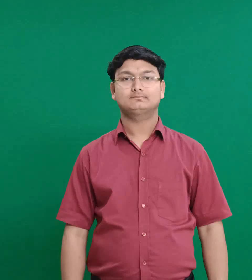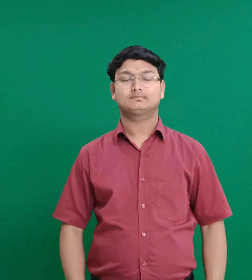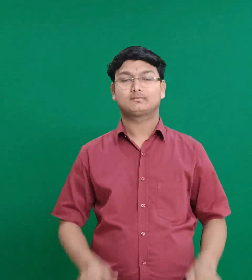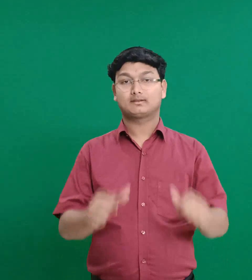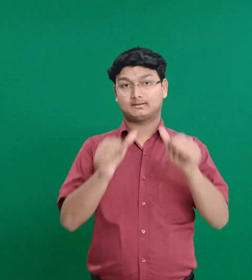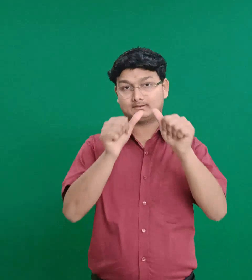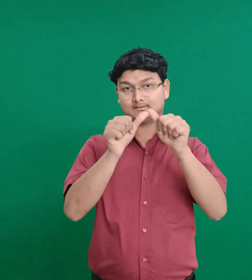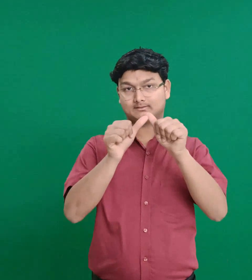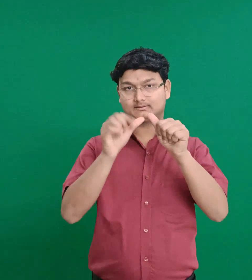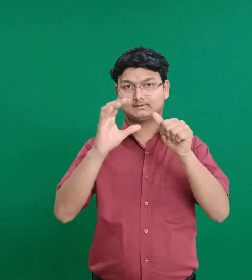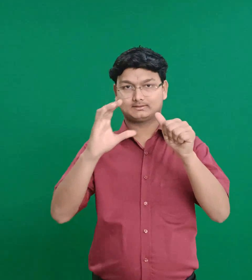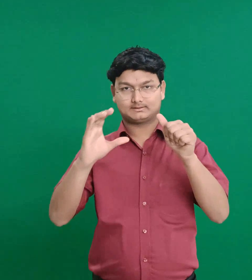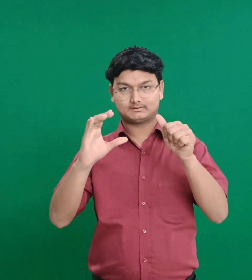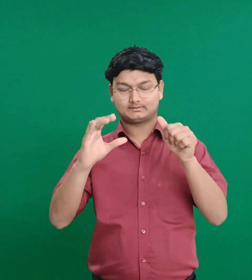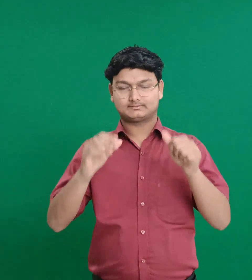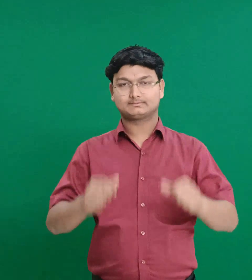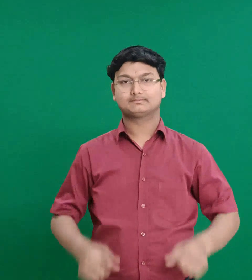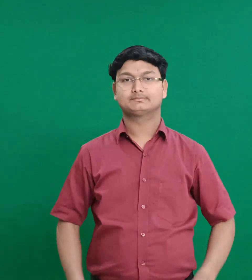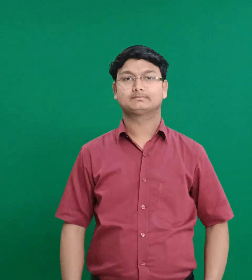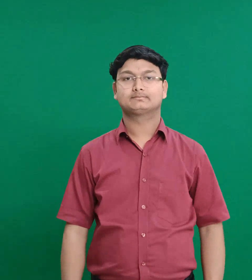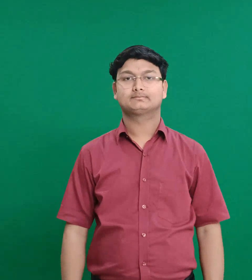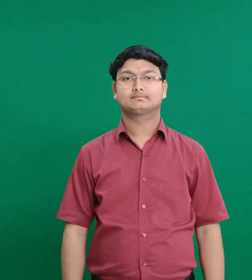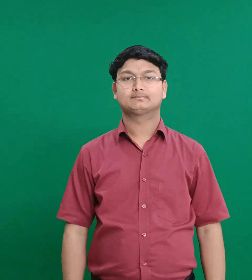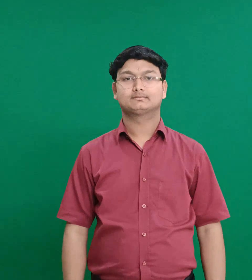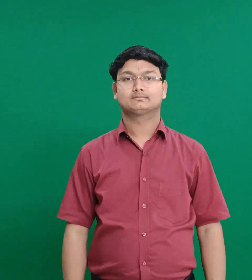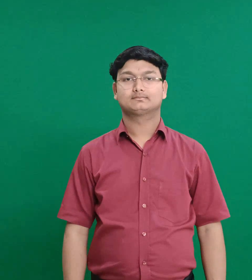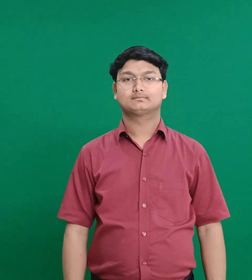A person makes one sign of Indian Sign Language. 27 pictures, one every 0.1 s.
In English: achaicus
